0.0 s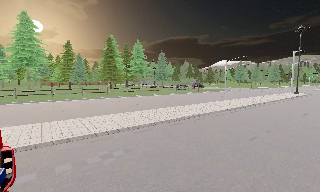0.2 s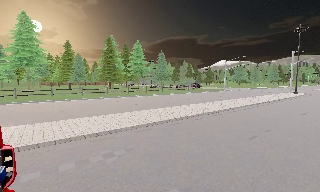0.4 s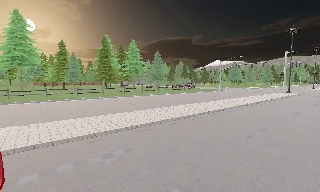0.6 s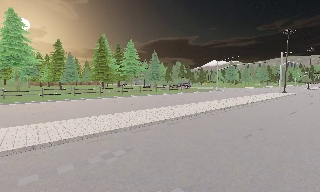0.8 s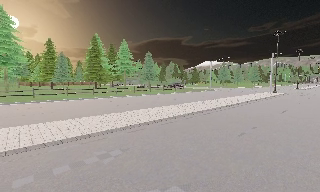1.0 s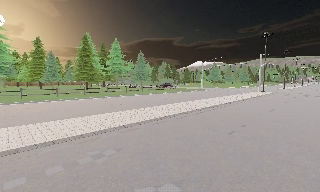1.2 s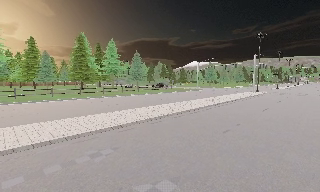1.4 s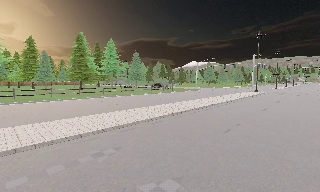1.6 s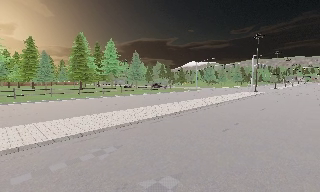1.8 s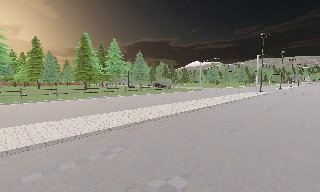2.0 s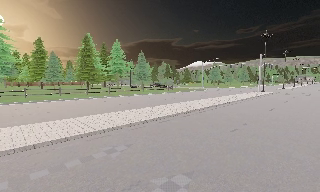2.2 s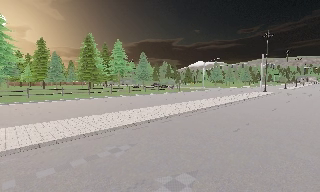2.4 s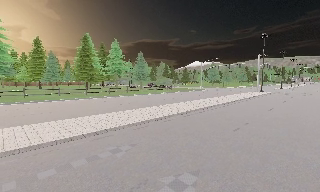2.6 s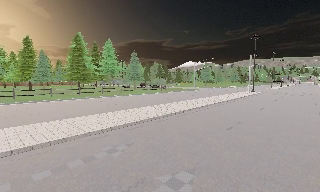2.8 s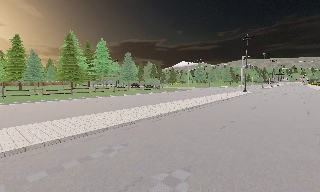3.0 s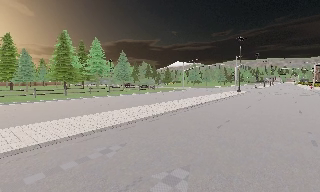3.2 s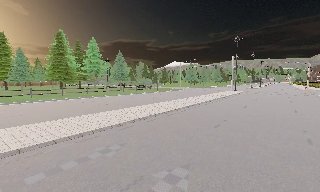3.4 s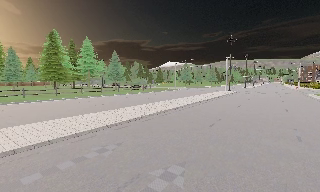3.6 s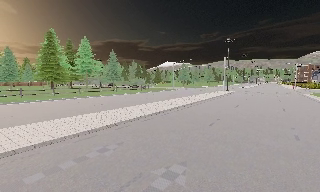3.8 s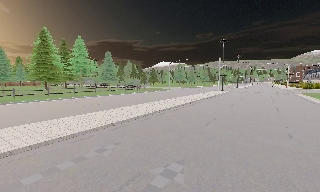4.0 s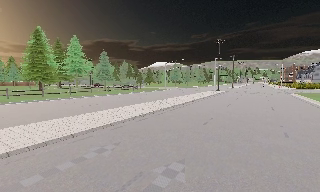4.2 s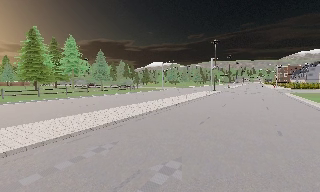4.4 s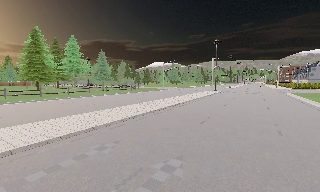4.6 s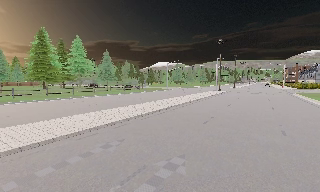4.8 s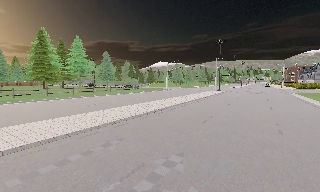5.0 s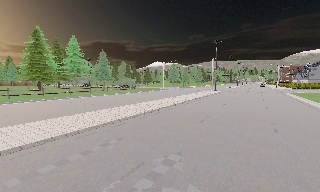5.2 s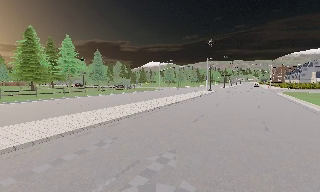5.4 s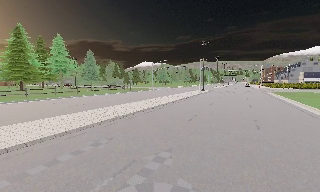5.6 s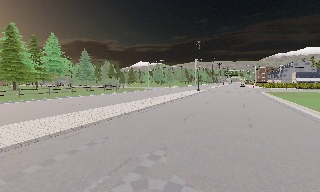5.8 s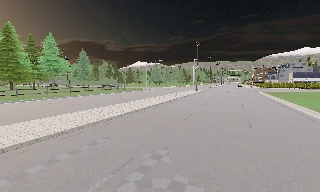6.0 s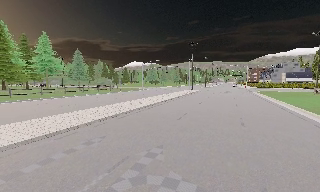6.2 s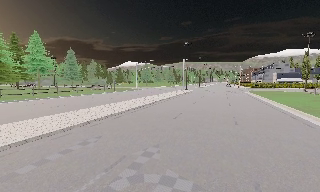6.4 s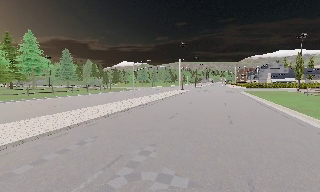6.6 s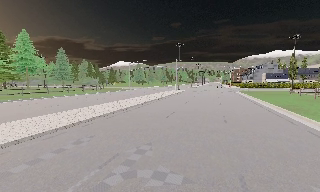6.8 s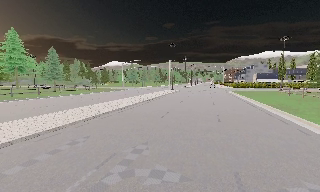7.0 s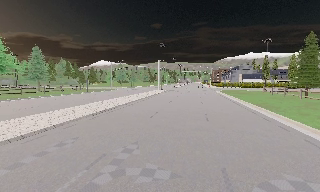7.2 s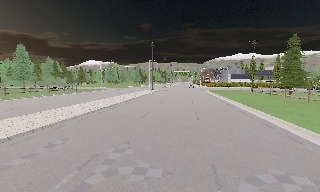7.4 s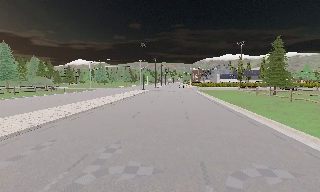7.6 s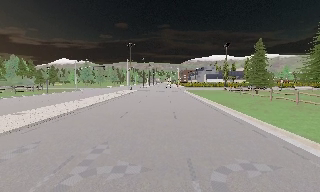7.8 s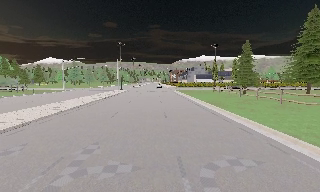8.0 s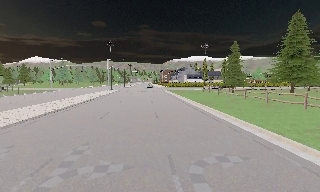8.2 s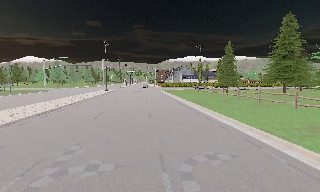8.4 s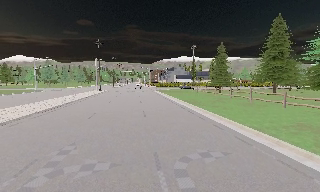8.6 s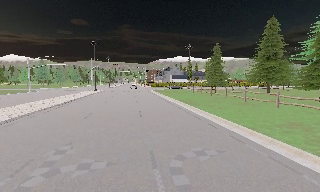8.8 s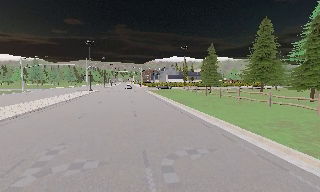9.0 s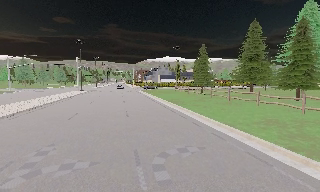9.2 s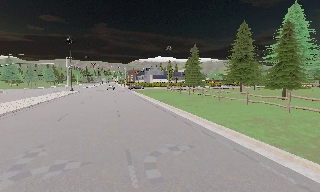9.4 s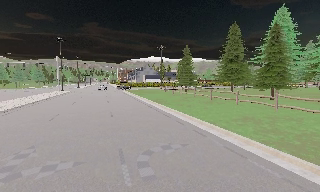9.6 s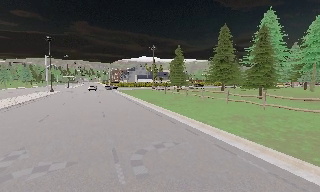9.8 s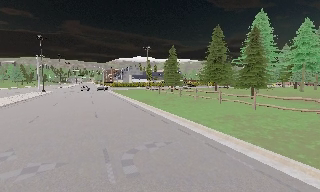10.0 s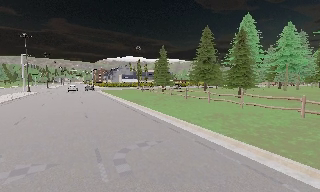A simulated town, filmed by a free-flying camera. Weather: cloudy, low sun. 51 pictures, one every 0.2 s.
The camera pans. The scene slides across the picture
to the left.
The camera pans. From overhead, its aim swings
clockwise.
0.0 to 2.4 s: The camera travels to its left and backward, about 1 m.
2.4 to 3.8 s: The scene slides to the left, as the camera pans about 10 degrees to its right. It travels to its left, about 0.5 m.
3.8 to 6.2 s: The scene slides to the left, as the camera pans about 10 degrees to its right. It travels backward, about 1 m, so what stands in front gets smaller.
6.2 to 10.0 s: The camera pans to its right, which is clockwise from overhead, by about 50 degrees. It travels backward, about 1.5 m.
The film runs backward here.
